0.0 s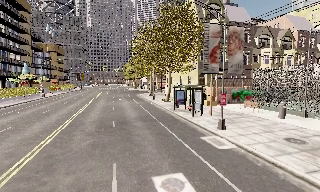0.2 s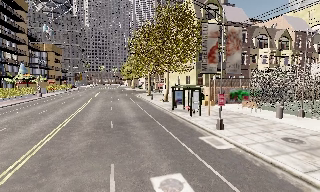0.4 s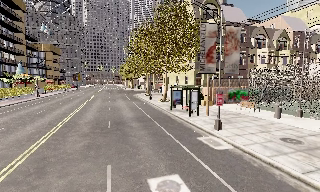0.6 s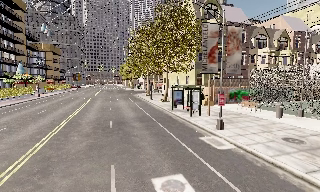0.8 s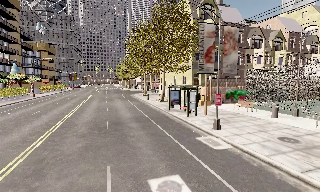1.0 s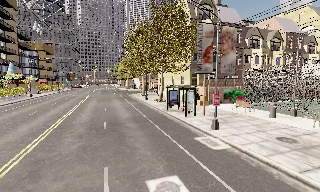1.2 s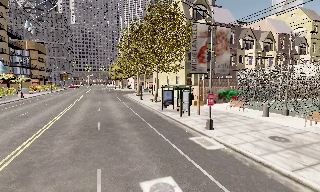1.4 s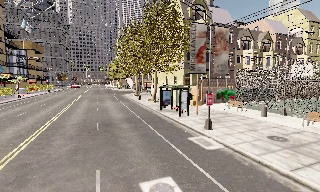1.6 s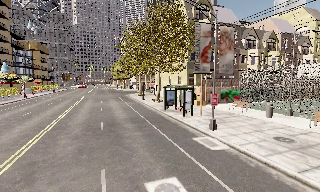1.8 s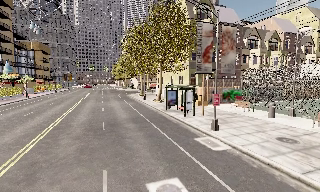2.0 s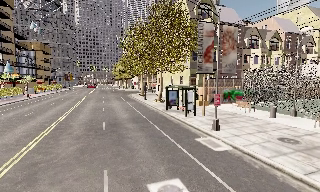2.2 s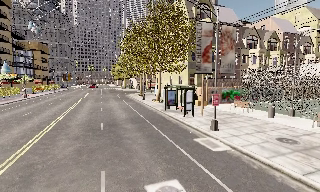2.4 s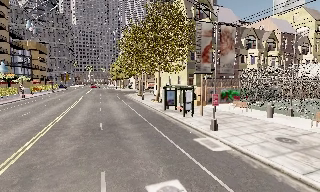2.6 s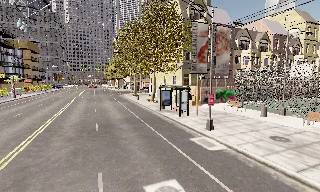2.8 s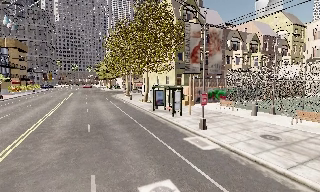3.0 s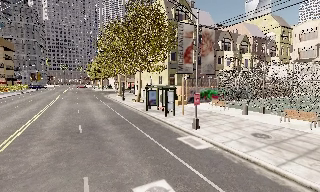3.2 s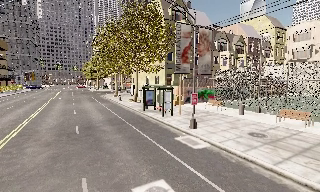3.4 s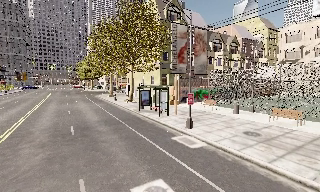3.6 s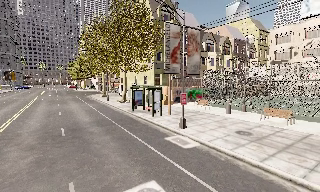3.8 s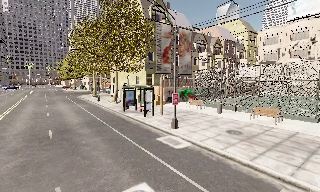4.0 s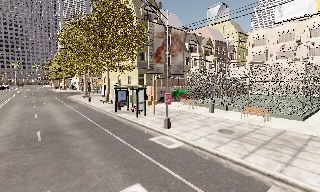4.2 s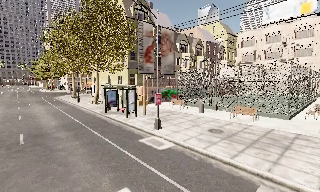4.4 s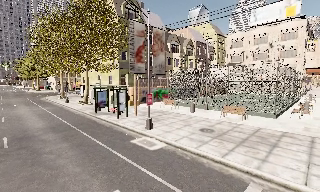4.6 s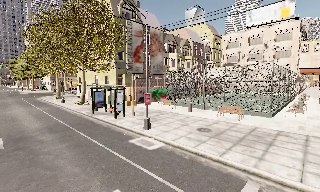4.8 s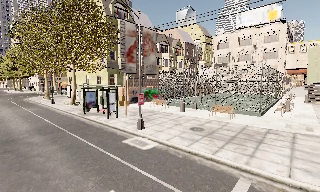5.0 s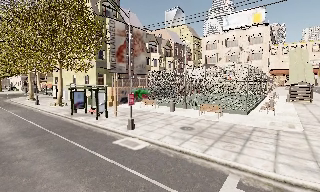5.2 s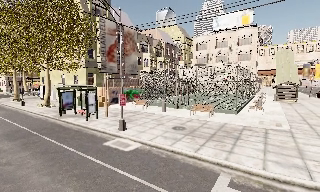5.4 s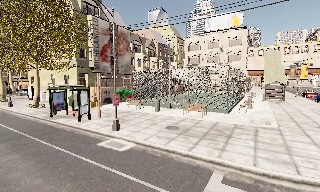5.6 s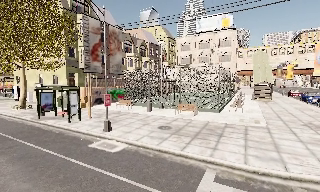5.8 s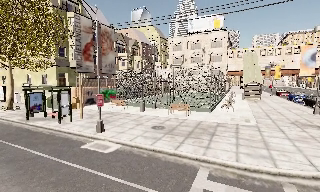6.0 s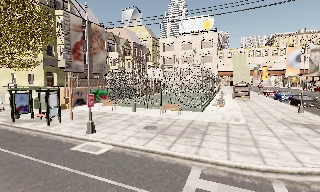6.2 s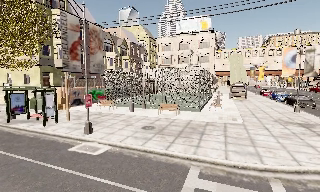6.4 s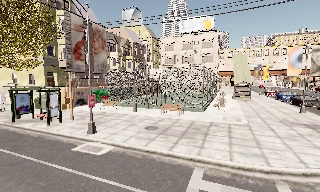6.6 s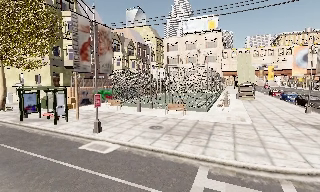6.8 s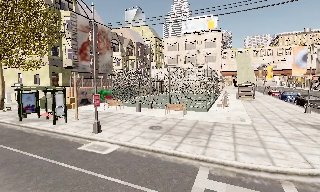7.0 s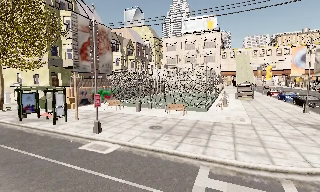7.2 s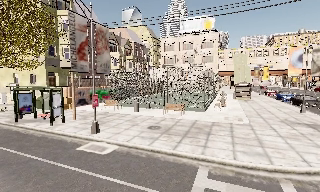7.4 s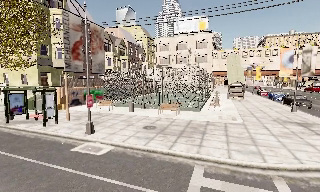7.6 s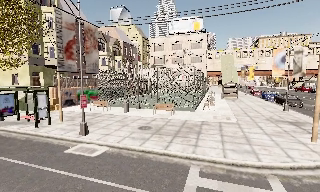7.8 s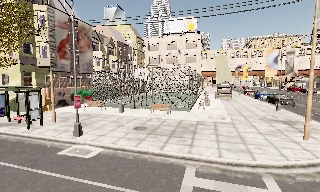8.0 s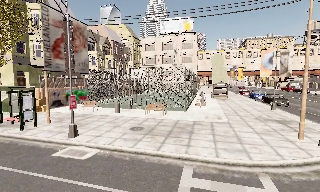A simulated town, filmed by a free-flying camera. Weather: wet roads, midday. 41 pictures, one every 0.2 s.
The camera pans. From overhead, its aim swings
clockwise.
The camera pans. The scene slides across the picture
to the left.
0.0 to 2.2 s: The camera shifts only a little, or ends up much as it began.
2.2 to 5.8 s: The camera pans to its right, which is clockwise from overhead, by about 45 degrees. It travels to its left, about 1 m.
5.8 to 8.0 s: The camera swings to its right by about 10 degrees, and the scene slides to the left.
The film runs forward here.
